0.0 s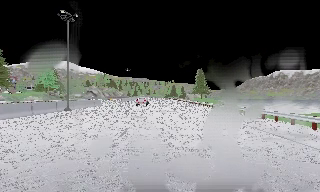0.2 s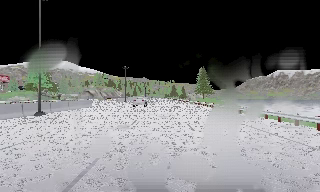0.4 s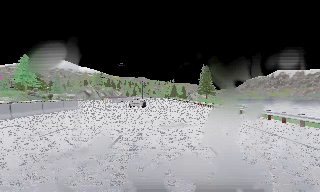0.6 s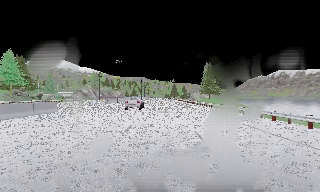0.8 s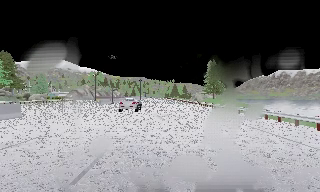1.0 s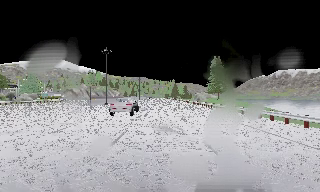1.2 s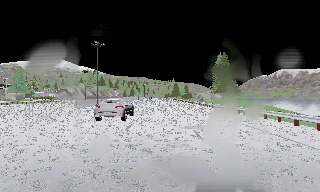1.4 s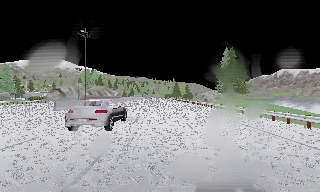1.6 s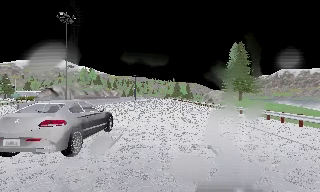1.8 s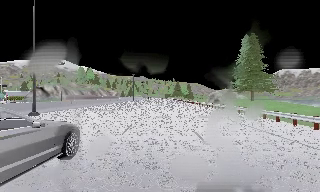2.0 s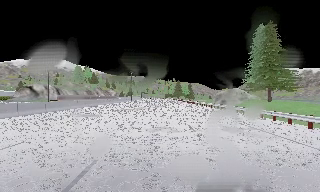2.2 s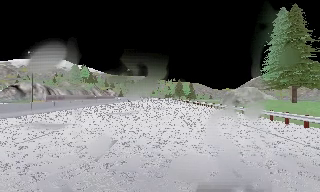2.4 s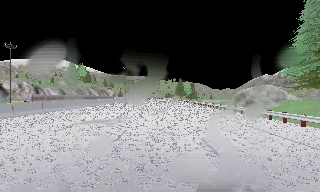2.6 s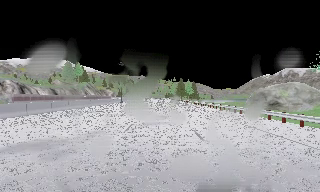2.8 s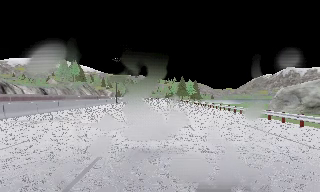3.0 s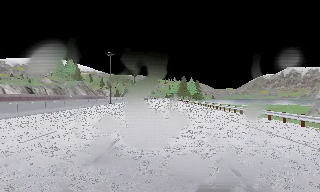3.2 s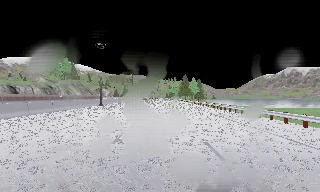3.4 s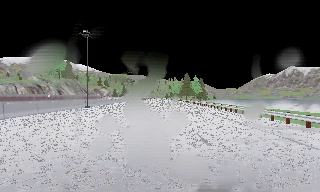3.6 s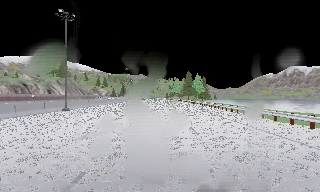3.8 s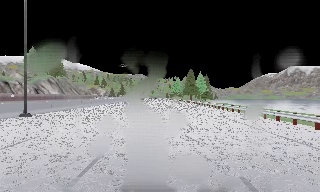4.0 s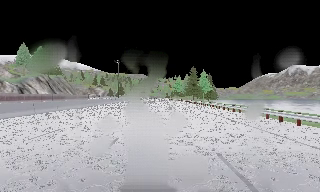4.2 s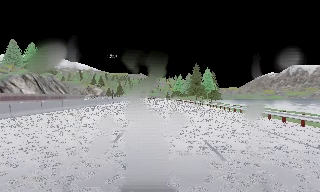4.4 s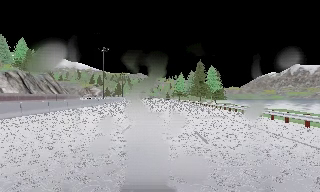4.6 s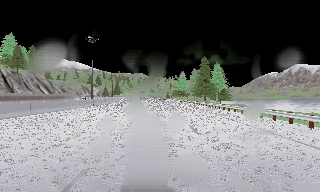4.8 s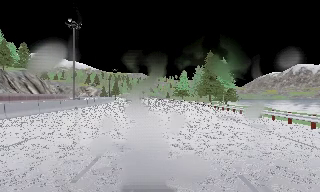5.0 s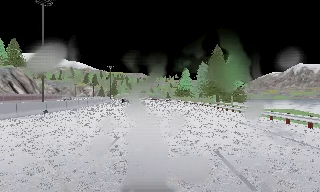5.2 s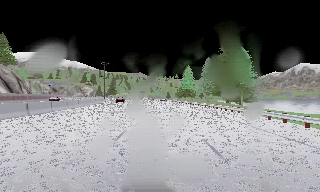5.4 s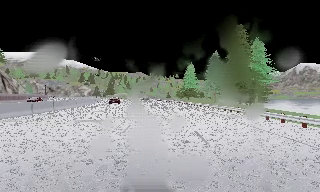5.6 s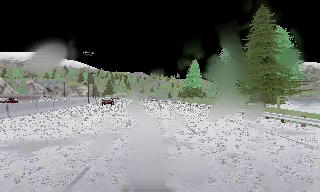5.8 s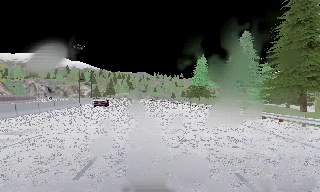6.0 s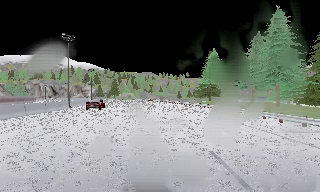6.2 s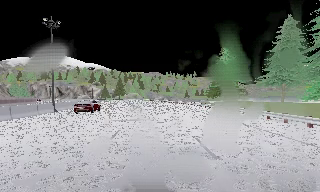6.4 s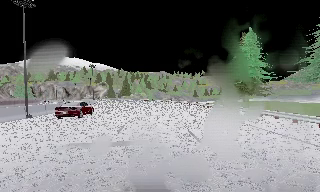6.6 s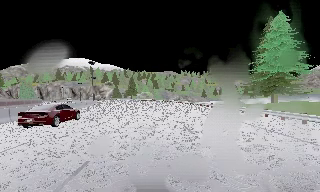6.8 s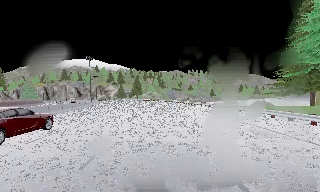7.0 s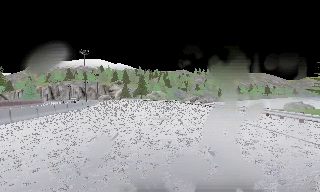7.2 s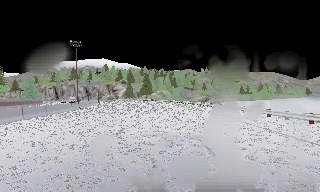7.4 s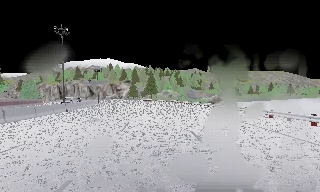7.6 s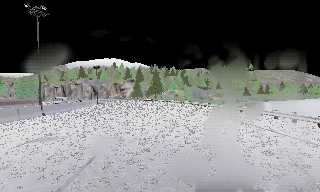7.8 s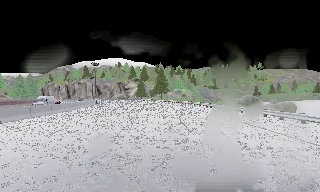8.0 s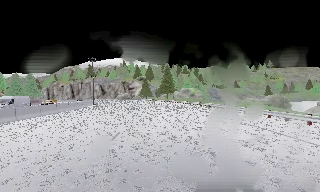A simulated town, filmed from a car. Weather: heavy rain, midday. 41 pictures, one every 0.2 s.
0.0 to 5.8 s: The camera travels forward, about 155 m, so what stands in front looms larger.
5.8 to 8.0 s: The scene slides to the right, as the camera pans about 25 degrees to its left. It travels forward, about 65 m, so what stands in front looms larger.
The film runs forward here.
